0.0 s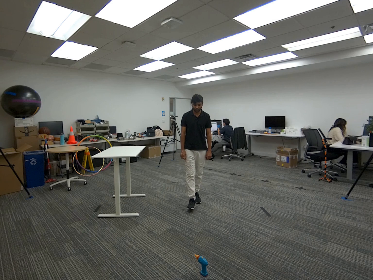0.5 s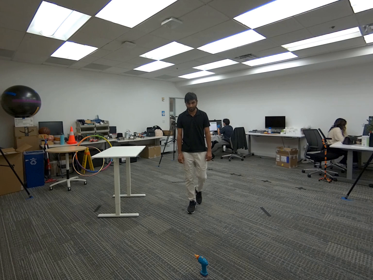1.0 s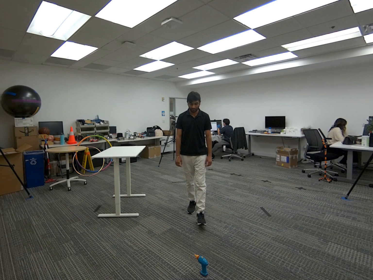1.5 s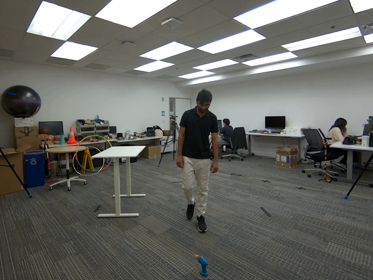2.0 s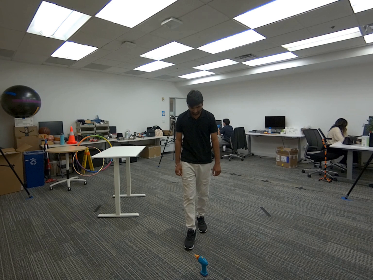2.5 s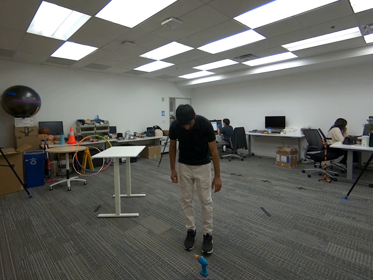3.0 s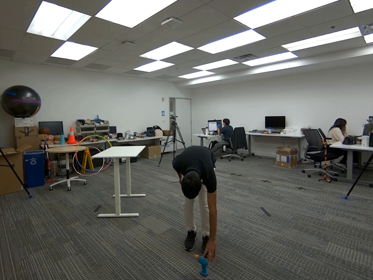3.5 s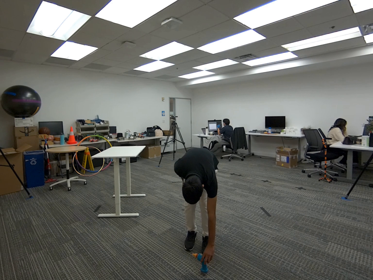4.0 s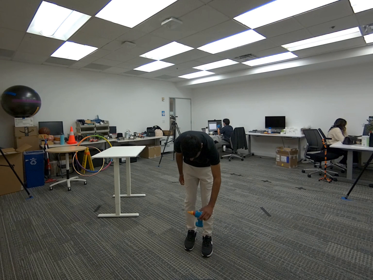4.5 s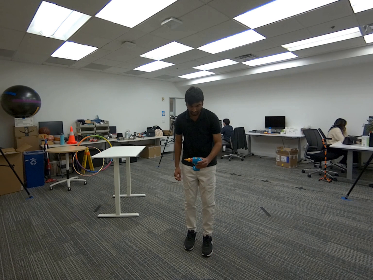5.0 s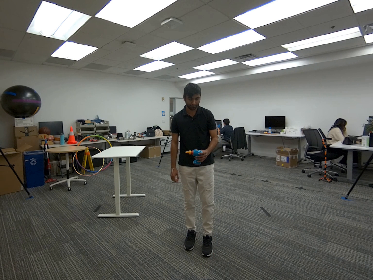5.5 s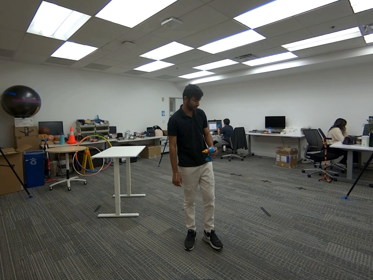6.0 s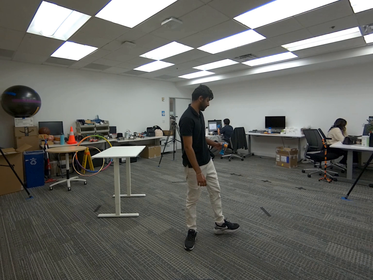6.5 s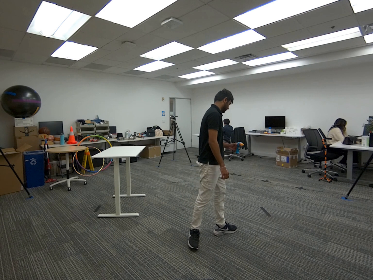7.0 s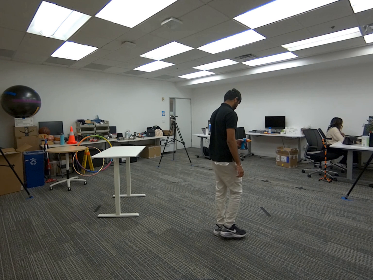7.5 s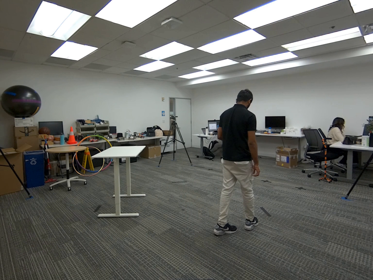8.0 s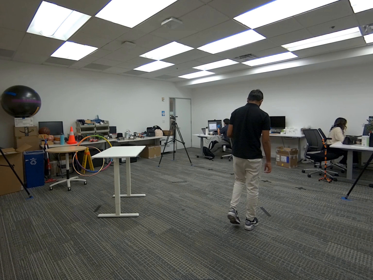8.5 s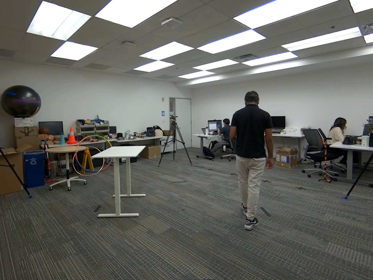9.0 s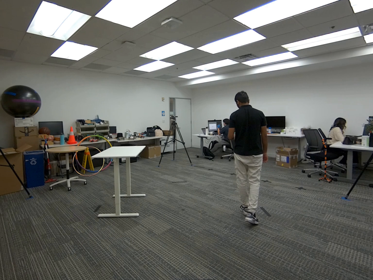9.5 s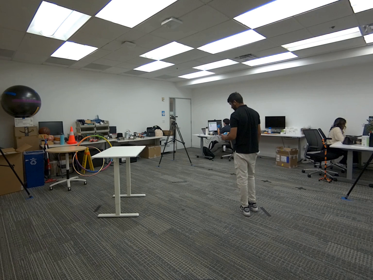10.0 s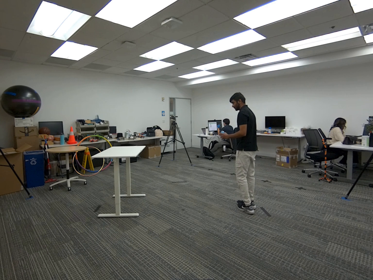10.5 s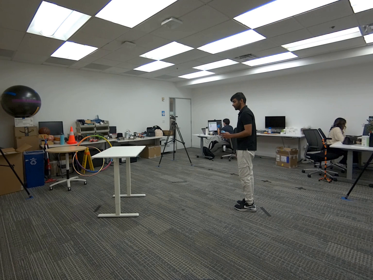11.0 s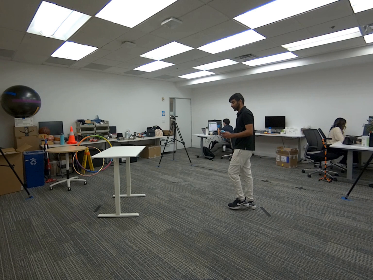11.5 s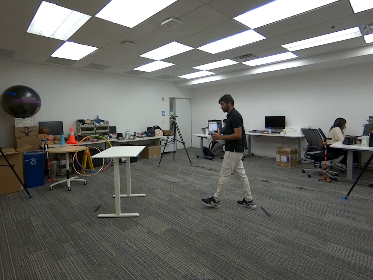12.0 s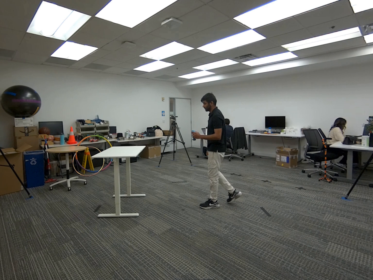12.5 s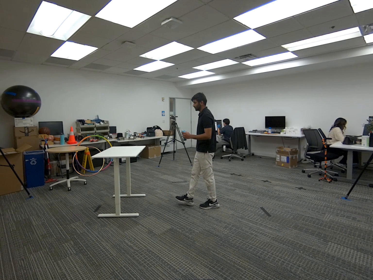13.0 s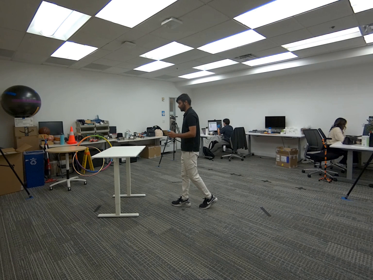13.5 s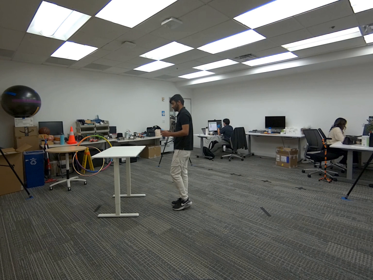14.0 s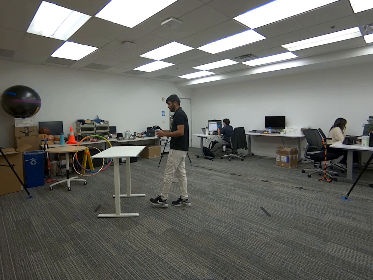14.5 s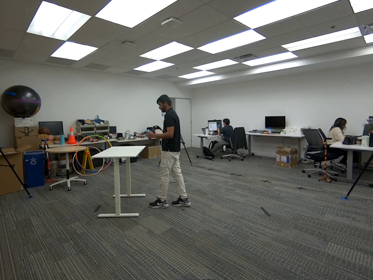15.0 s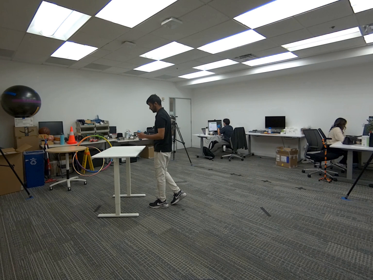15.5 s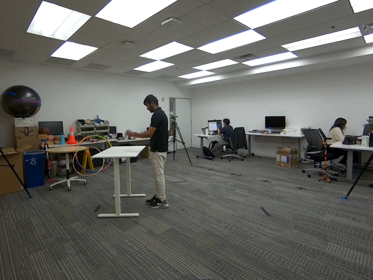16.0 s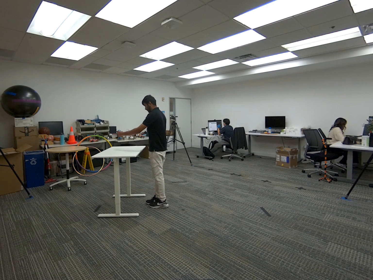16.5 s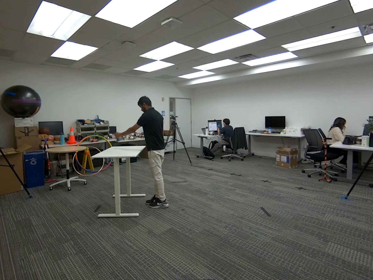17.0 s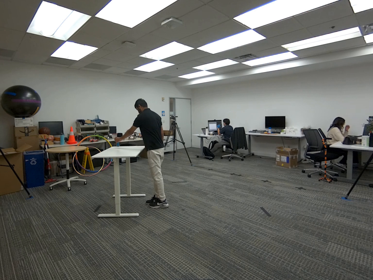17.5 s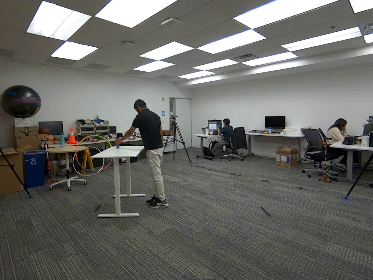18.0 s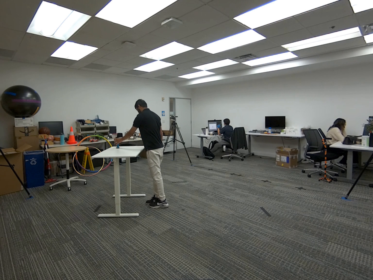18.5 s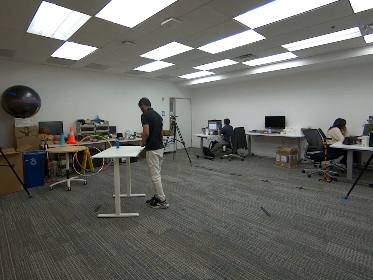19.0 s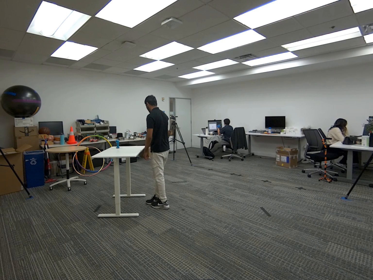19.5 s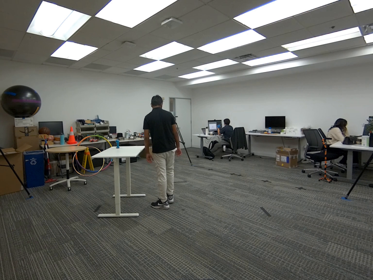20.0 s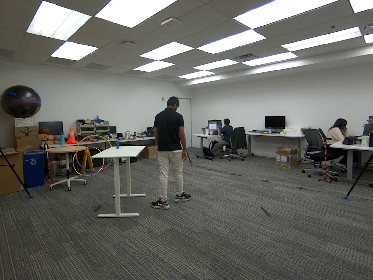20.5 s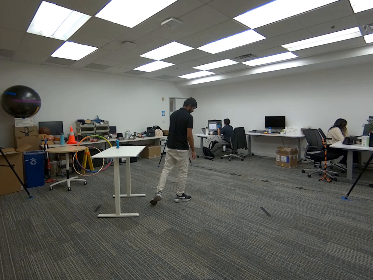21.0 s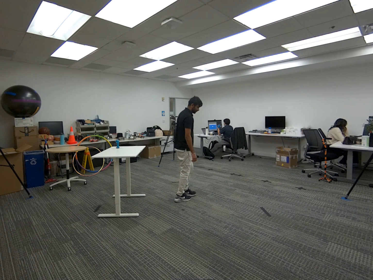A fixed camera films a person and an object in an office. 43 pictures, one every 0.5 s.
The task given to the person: Walk over to the toy drill on the ground and pick up the toy drill and place the toy drill on the white desk.
